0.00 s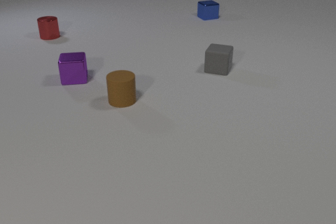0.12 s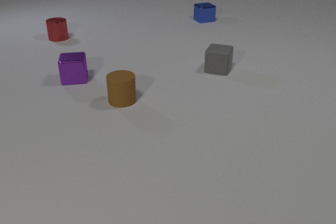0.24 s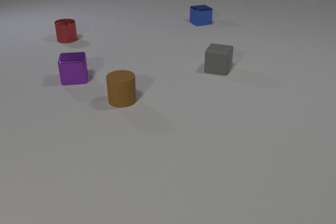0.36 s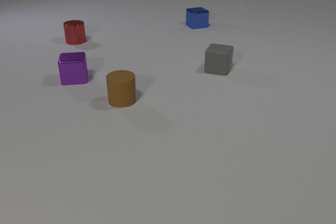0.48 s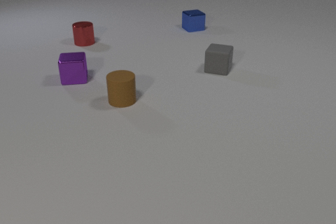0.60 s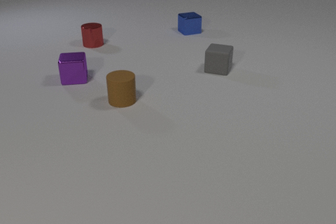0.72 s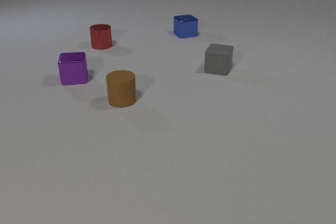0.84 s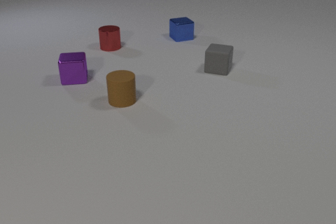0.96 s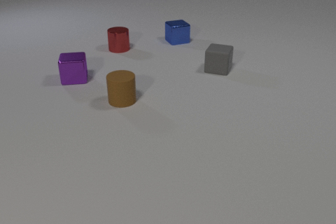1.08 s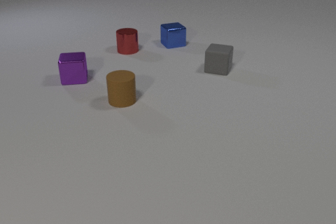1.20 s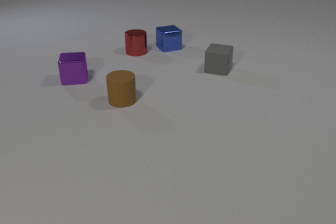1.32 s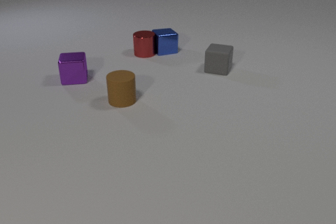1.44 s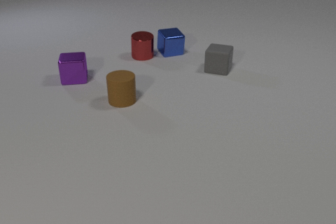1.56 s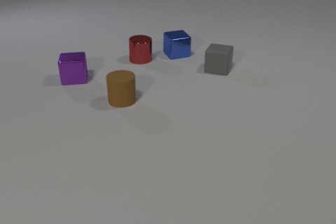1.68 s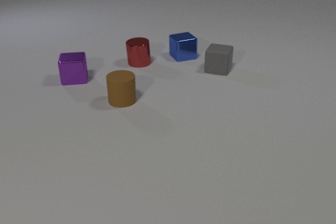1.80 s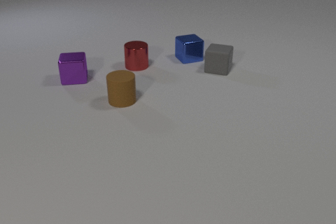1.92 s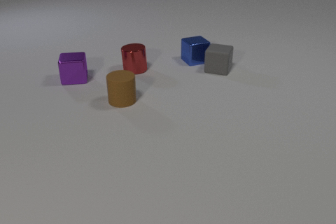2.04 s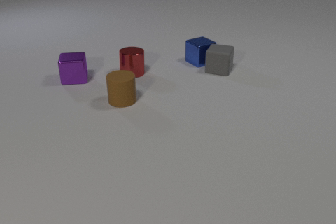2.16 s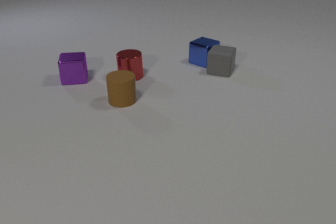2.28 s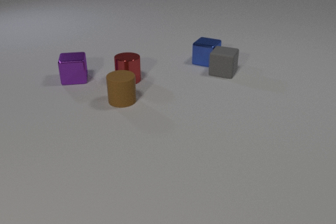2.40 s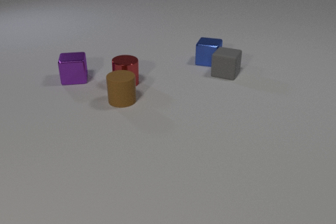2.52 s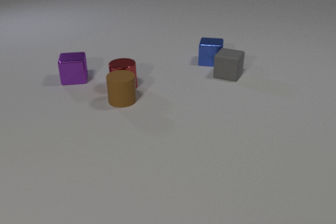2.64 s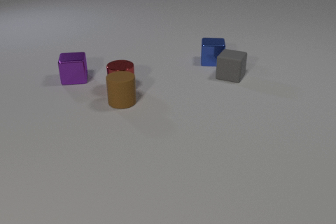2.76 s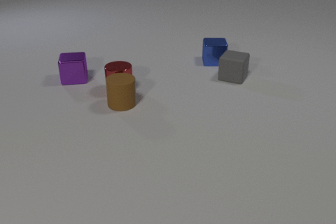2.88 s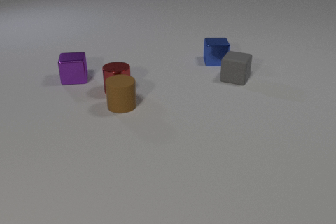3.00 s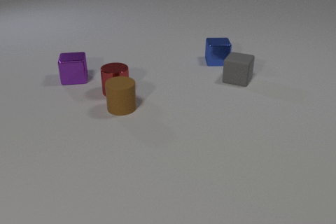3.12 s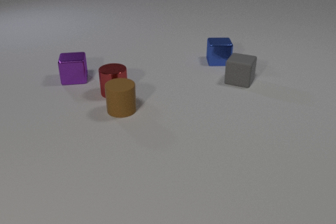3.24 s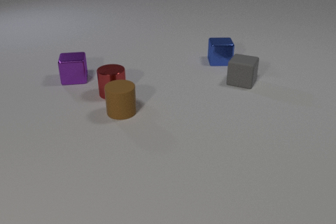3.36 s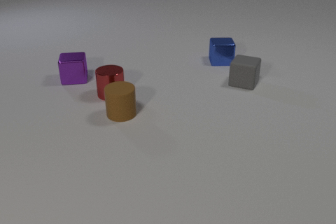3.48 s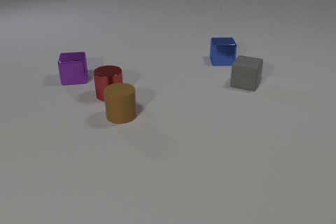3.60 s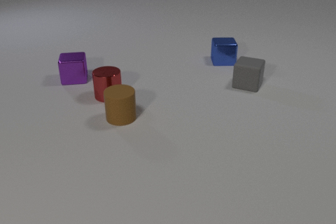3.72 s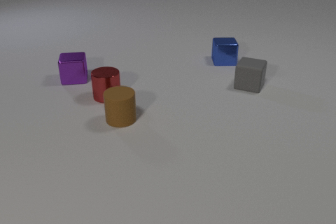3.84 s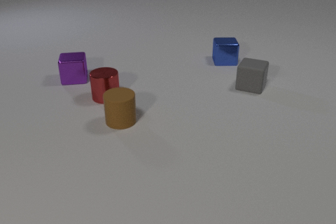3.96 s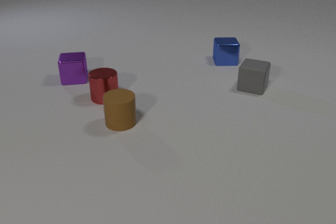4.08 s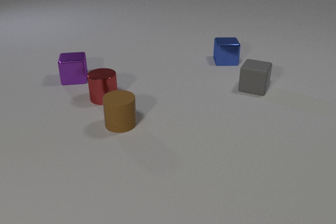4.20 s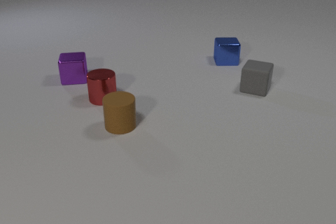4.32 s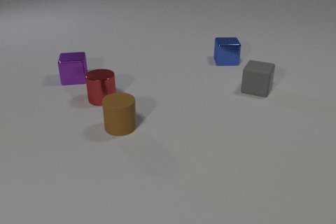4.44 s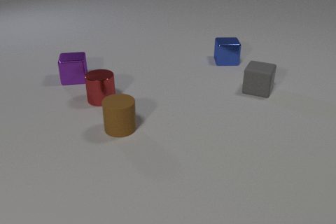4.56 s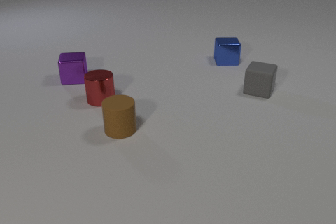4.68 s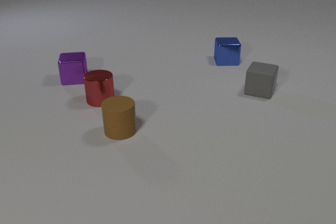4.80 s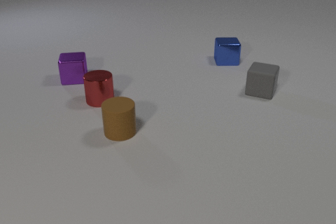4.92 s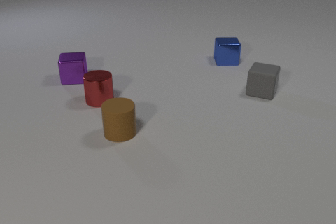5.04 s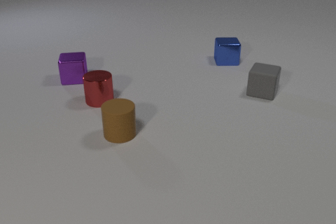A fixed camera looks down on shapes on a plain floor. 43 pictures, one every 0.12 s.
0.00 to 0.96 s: The red metal cylinder slides to the right and toward the camera. The blue metal cube slides toward the camera.
0.96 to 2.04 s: The red metal cylinder slides toward the camera. The blue metal cube slides toward the camera and to the right. The red metal cylinder and the blue metal cube collide. The blue metal cube and the gray rubber cube collide.
2.04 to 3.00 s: The red metal cylinder slides toward the camera. The blue metal cube slides to the right, spins counterclockwise seen from above by about 60 degrees, its near face sliding to the right. The brown rubber cylinder slides toward the camera. The gray rubber cube slides toward the camera and to the right. The red metal cylinder and the brown rubber cylinder collide.
3.00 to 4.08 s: The red metal cylinder slides toward the camera and to the left. The blue metal cube slides to the right. The brown rubber cylinder slides toward the camera. The gray rubber cube slides to the right and toward the camera.
4.08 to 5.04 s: The brown rubber cylinder slides toward the camera. The gray rubber cube slides to the right and toward the camera.
How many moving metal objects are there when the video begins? 2.
How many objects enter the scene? 0.
What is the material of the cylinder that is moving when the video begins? metal.
